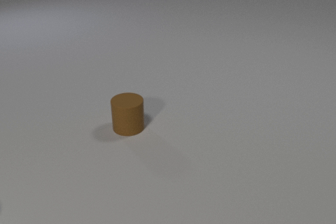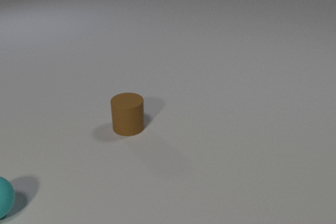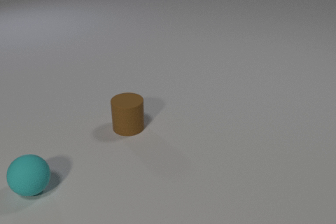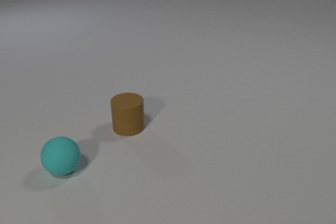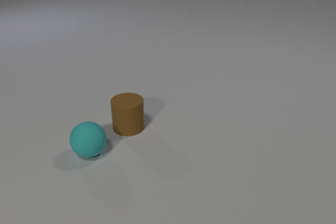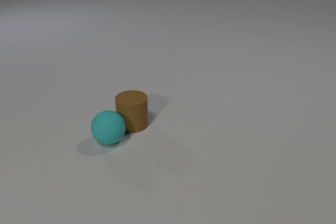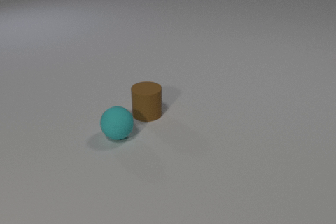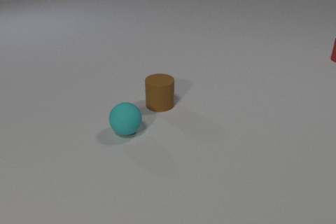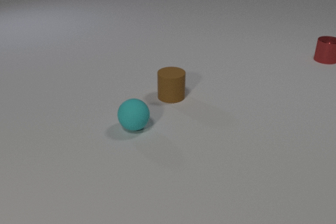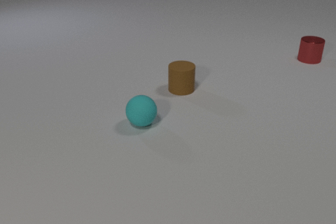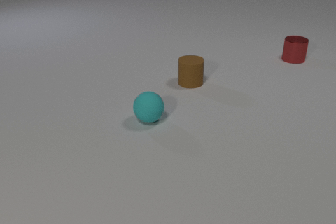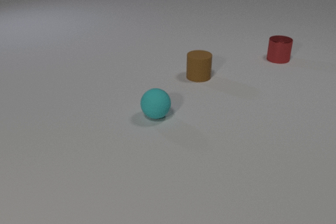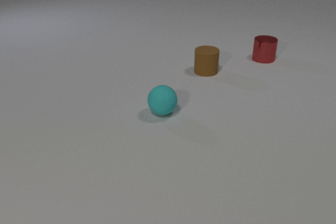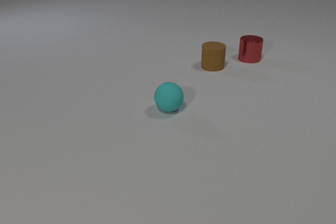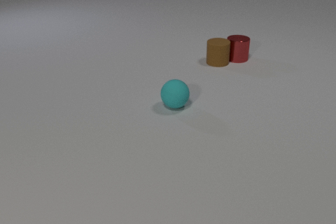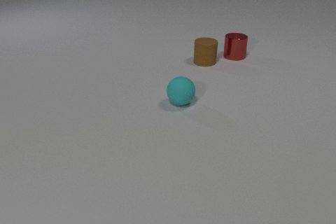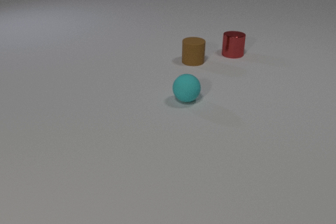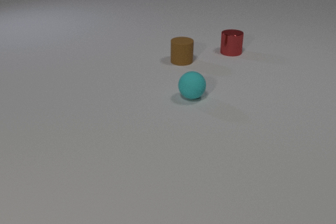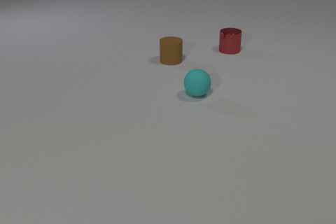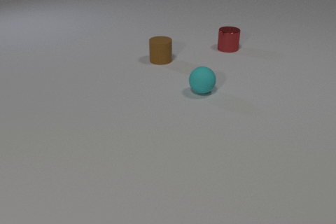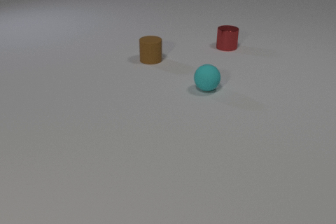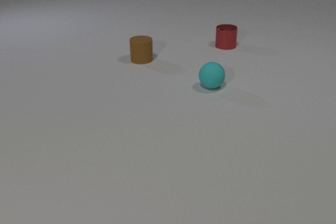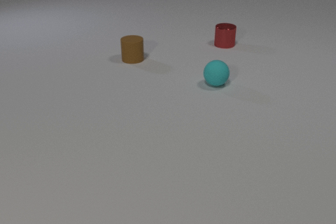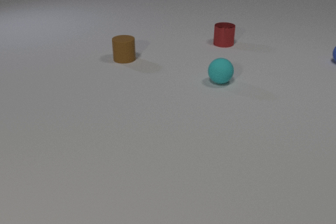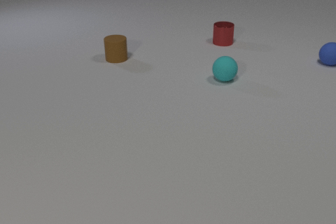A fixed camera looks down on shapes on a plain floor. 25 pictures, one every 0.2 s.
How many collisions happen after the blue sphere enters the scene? 0.
How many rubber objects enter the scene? 2.
What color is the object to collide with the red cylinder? brown.
0.0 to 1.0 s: The cyan rubber sphere comes in at the left edge, rolls to the right and away from the camera. The cyan rubber sphere and the brown rubber cylinder collide.
1.0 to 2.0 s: The cyan rubber sphere rolls to the right and away from the camera. The brown rubber cylinder slides away from the camera and to the right. The red metal cylinder comes in at the right edge, slides to the left.
2.0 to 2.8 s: The cyan rubber sphere rolls away from the camera and to the right. The brown rubber cylinder slides away from the camera and to the right. The red metal cylinder slides to the left. The brown rubber cylinder and the red metal cylinder collide.
2.8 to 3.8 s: The cyan rubber sphere rolls away from the camera and to the right. The brown rubber cylinder slides to the left. The red metal cylinder slides away from the camera.
3.8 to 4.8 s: The cyan rubber sphere rolls away from the camera and to the right. The brown rubber cylinder slides to the left. The blue rubber sphere comes in at the right edge, rolls to the left and toward the camera. The red metal cylinder slides away from the camera.
